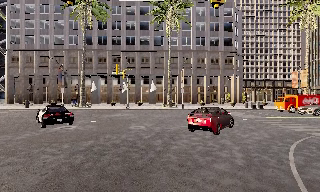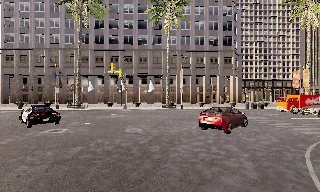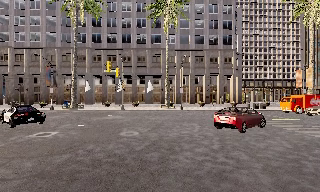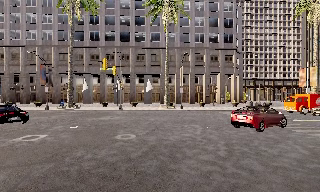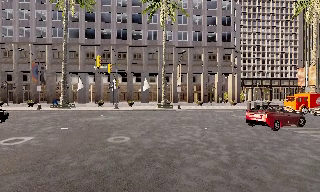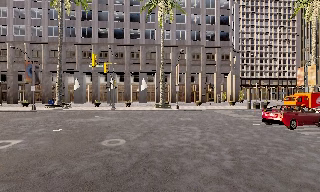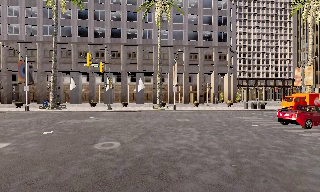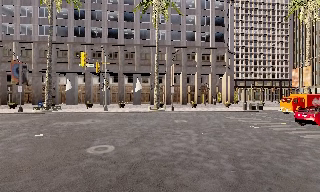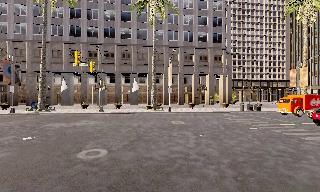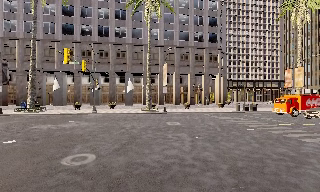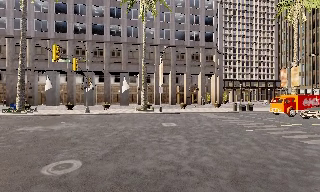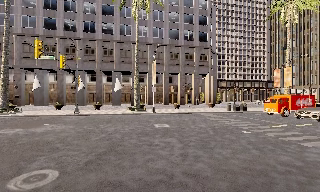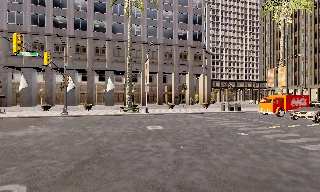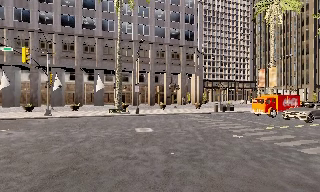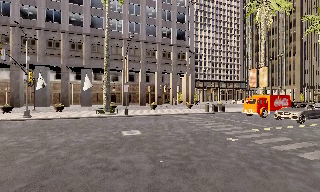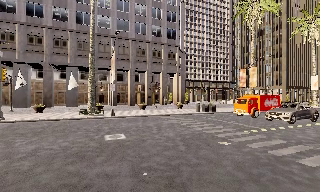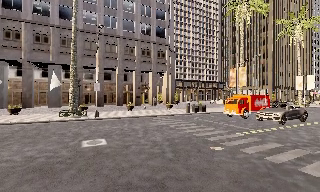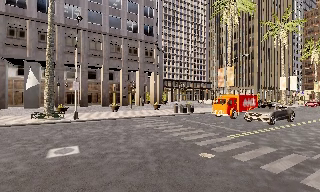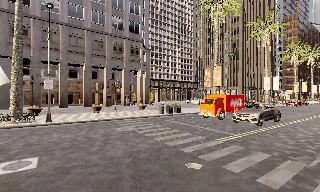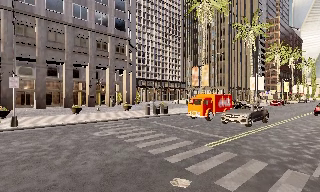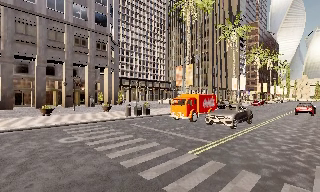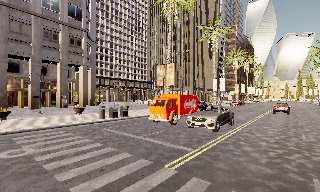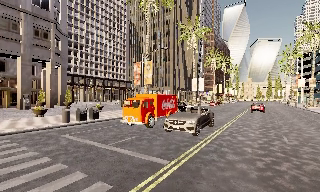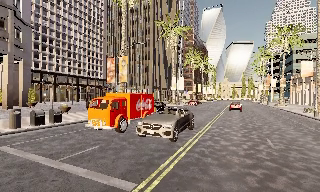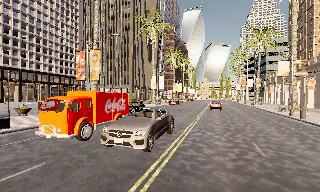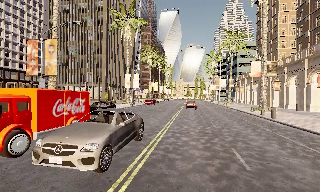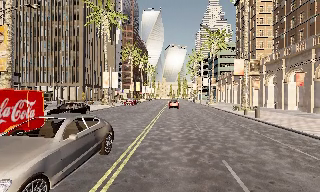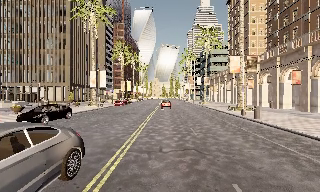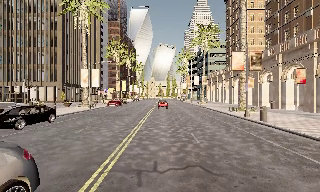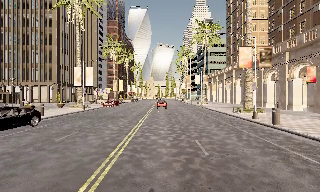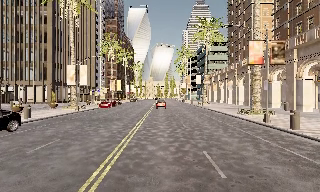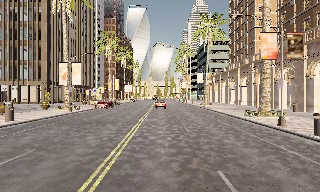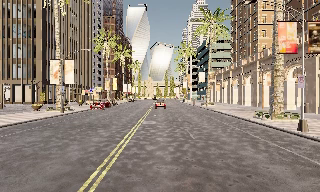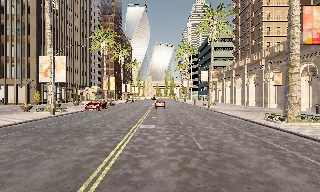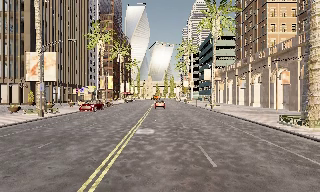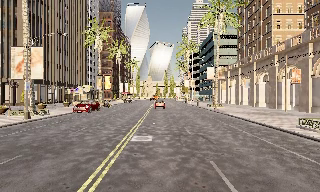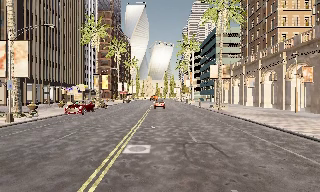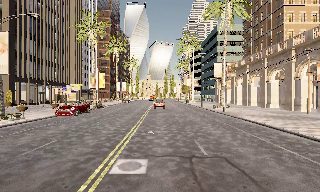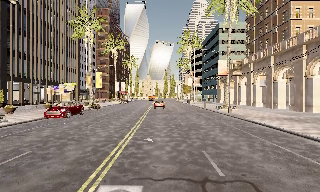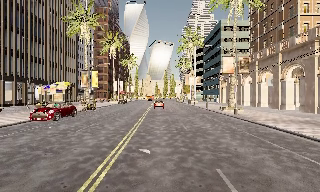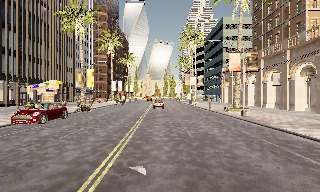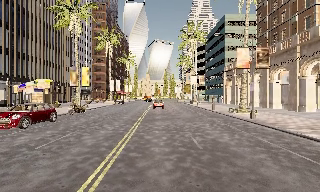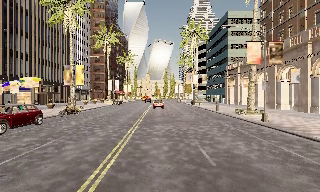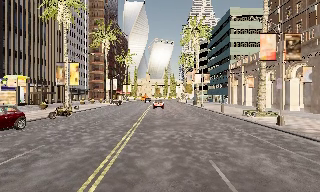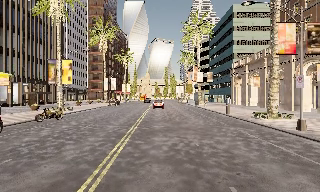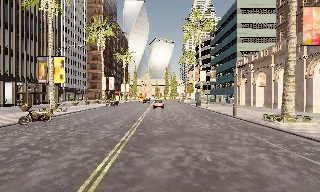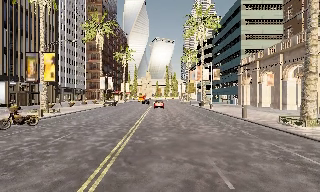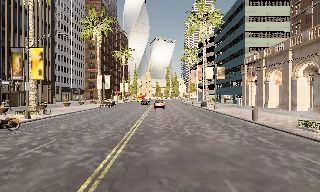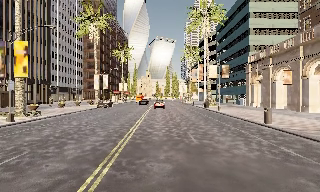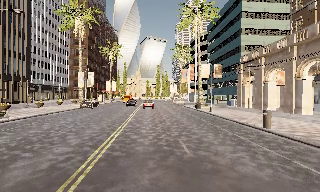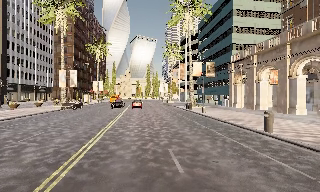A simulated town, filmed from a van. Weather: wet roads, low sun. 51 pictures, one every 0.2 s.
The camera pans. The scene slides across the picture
to the left.
The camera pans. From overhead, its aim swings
clockwise.
0.0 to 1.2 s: The camera travels forward, about 4 m, so what stands in front looms larger. It loses speed.
1.2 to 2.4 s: The camera travels forward, about 3 m, so what stands in front looms larger. It gains speed.
2.4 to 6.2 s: The camera pans to its right, which is clockwise from overhead, by about 75 degrees. It travels forward, about 25 m. It gains speed.
6.2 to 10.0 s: The camera travels forward, about 30 m, so what stands in front looms larger.
The film runs forward here.
